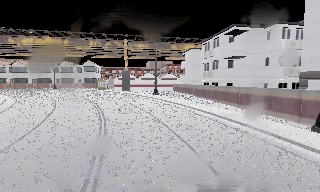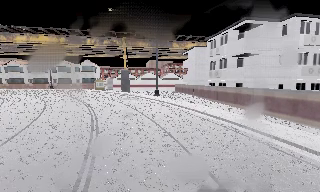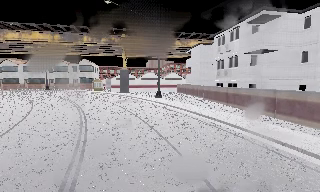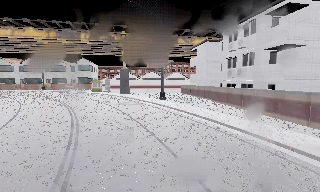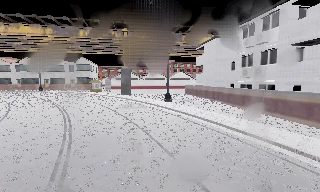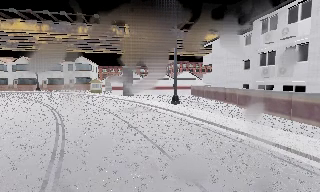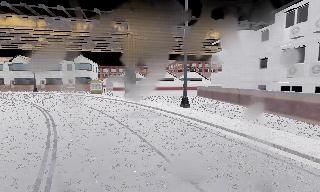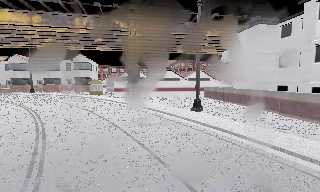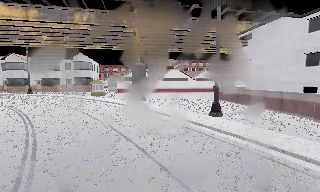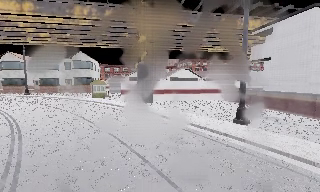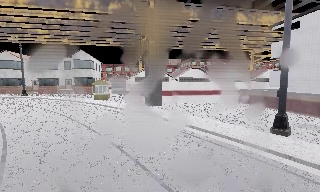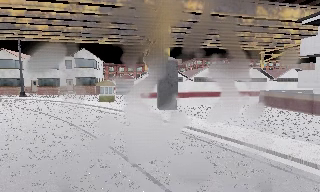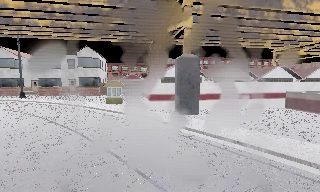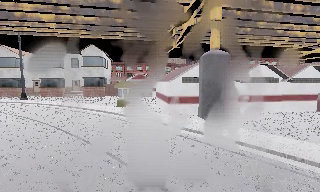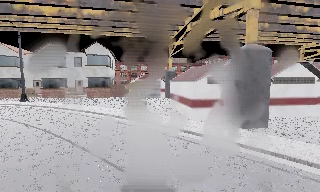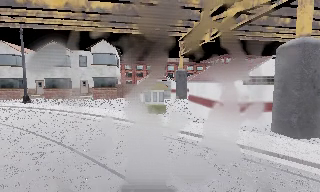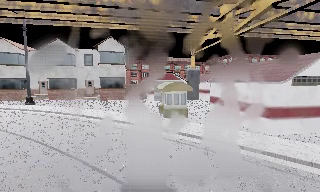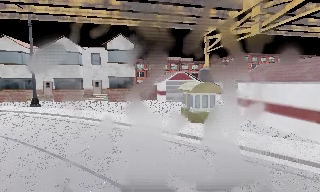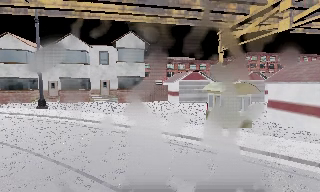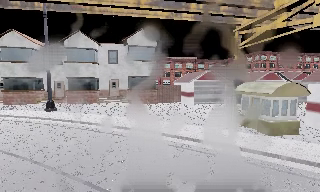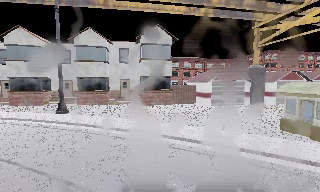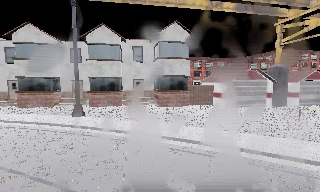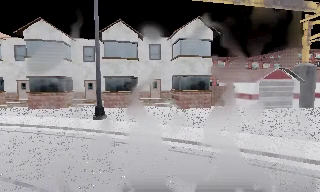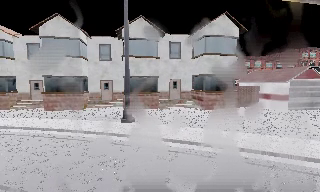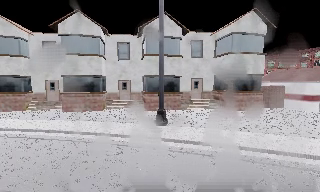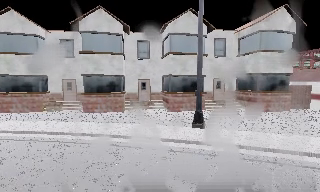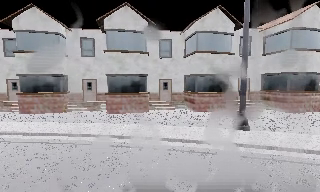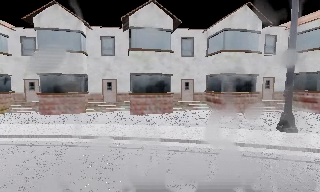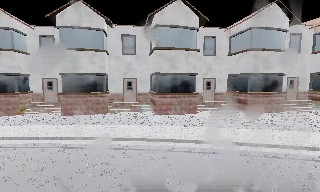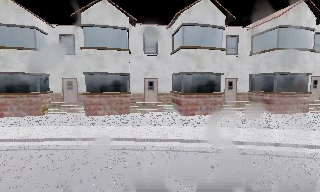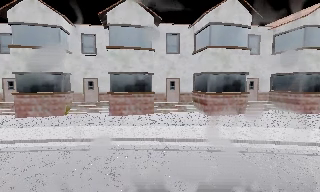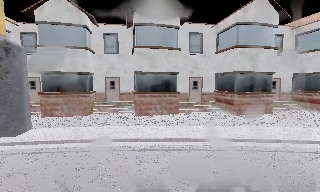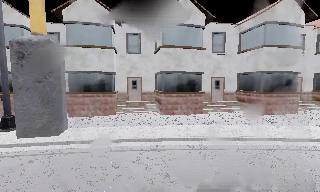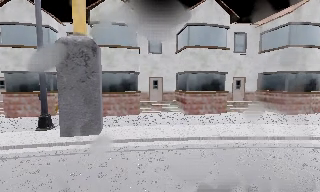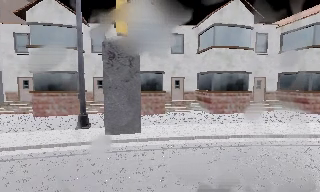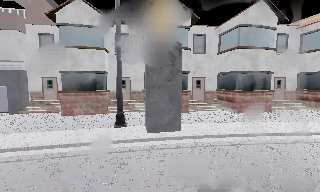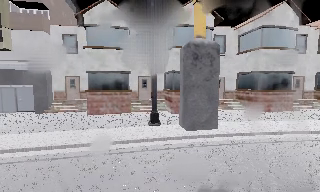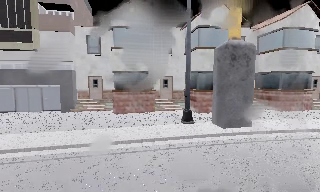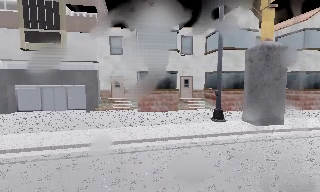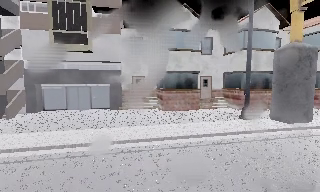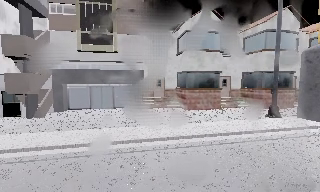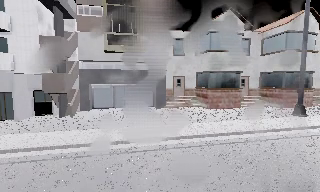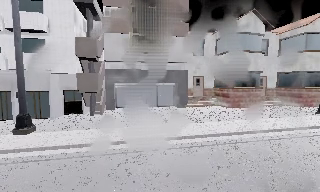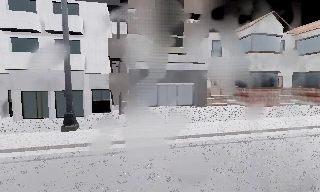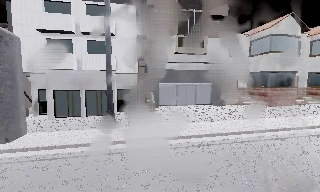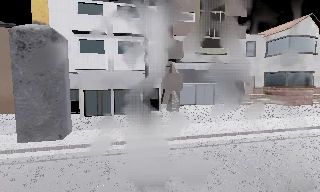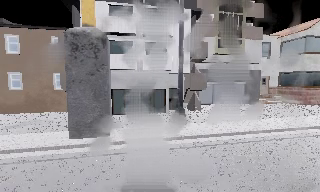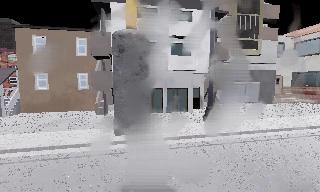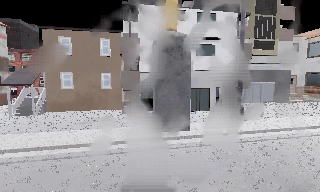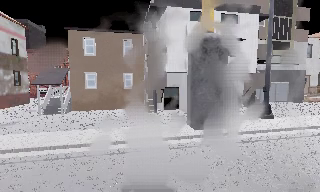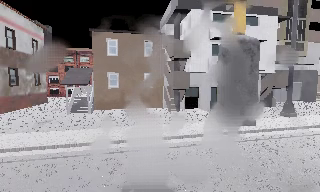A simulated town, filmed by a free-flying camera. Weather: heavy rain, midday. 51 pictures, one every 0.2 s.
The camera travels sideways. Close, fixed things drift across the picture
to the right.
0.0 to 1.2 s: The camera travels forward, about 12 m, so what stands in front looms larger.
1.2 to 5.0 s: The camera travels to its left and forward, about 40 m, so close, fixed things drift to the right.
5.0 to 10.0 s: The camera travels to its left, about 50 m, so close, fixed things drift to the right.
The film runs forward here.
